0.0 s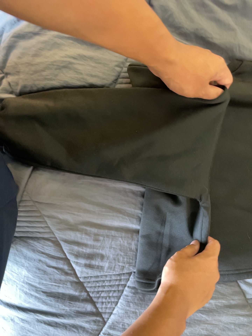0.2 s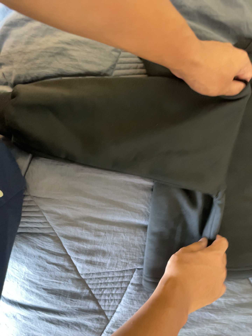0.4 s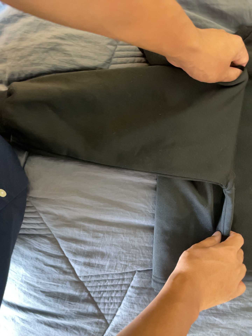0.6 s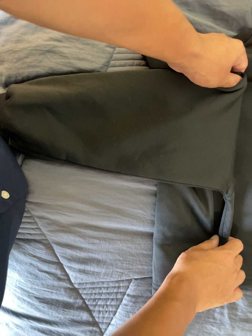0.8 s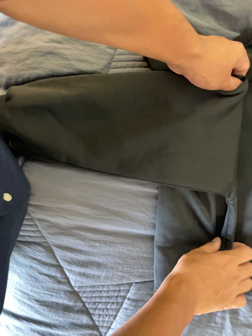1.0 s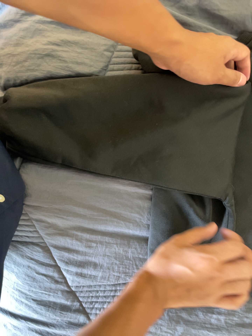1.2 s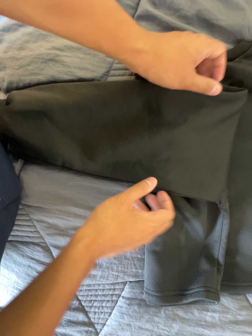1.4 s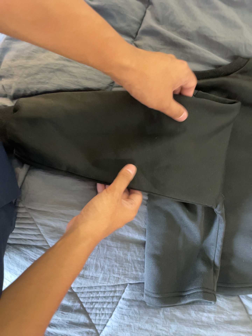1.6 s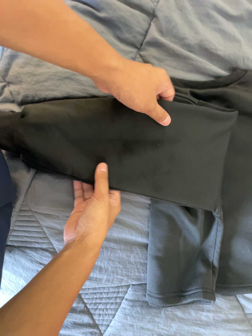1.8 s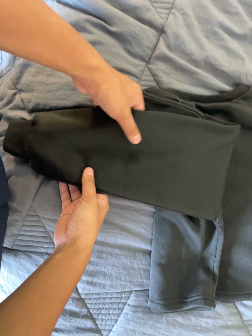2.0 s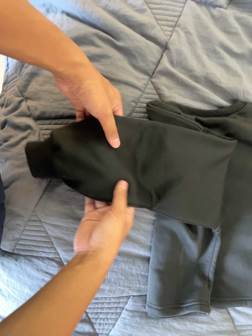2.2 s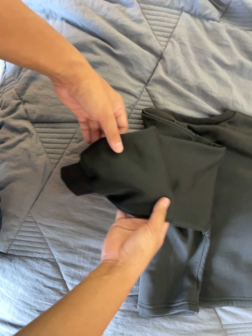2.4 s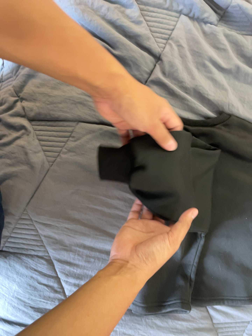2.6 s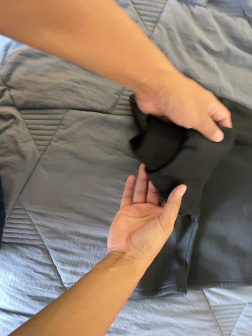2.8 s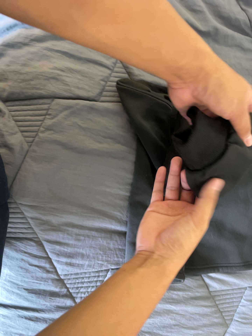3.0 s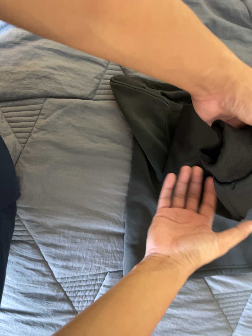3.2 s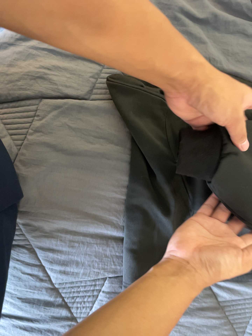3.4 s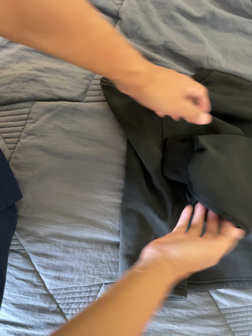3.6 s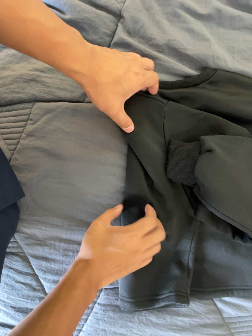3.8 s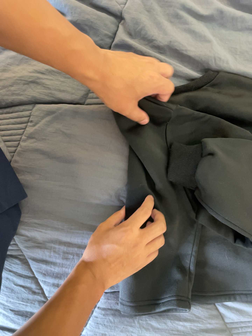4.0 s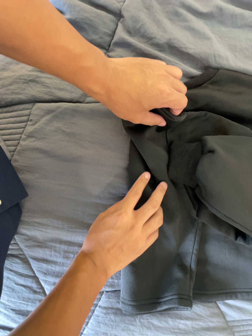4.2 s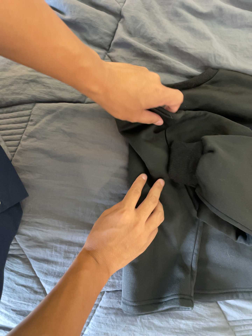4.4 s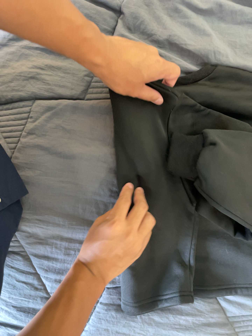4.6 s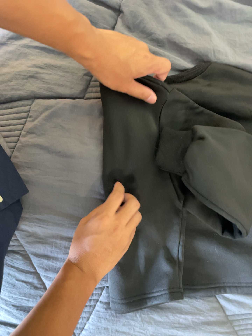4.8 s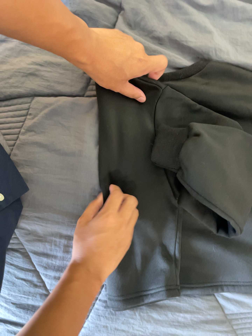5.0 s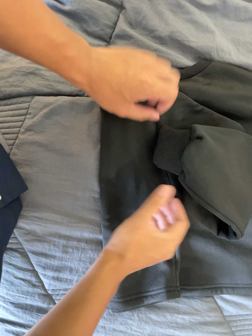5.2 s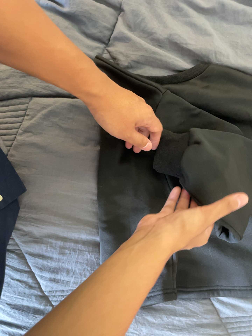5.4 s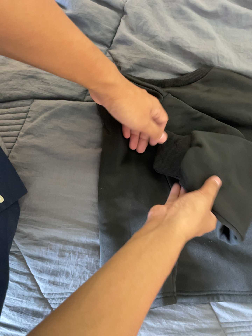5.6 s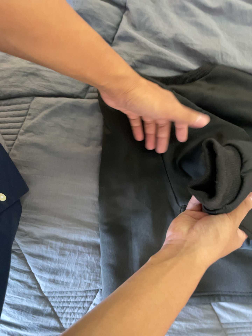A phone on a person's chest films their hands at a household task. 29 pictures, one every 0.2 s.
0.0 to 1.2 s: The camera travels to its right, about 7 cm.
1.2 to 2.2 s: The camera pans to its right by about 10 degrees. It travels to its left and backward, about 14 cm.
2.2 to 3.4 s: The camera travels to its right and forward, about 12 cm.
3.4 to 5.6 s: The camera shifts only a little, or ends up much as it began.
The film runs forward here.
